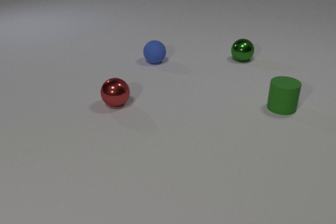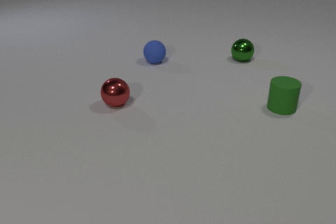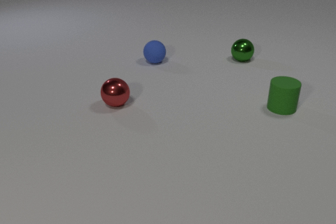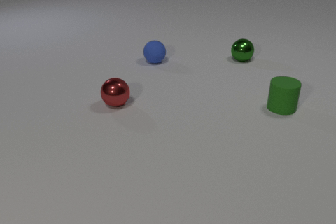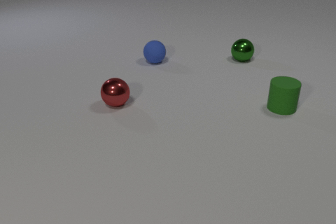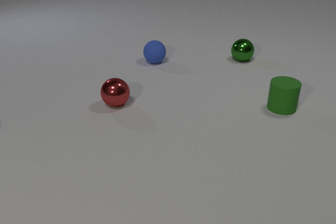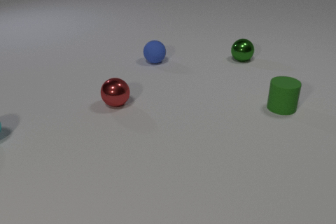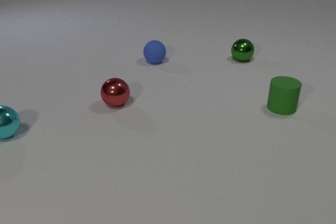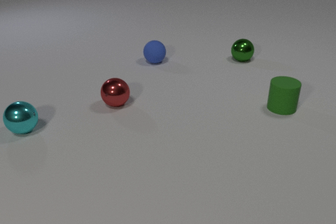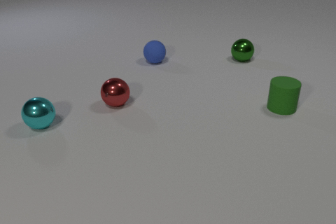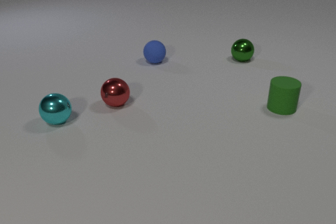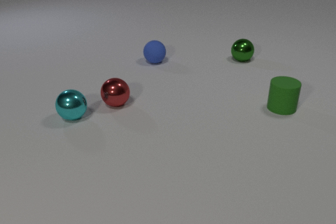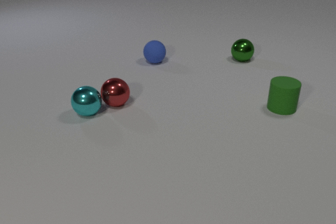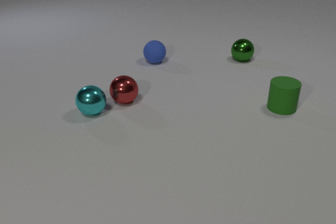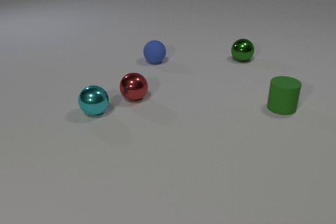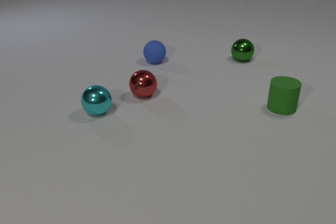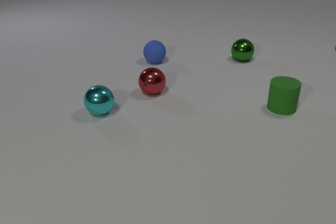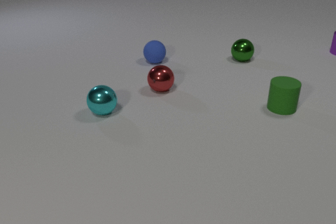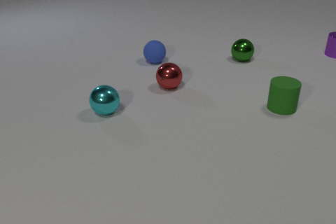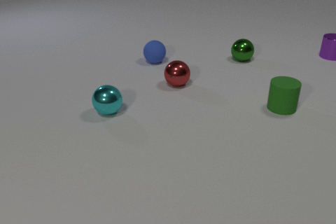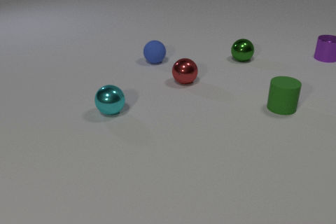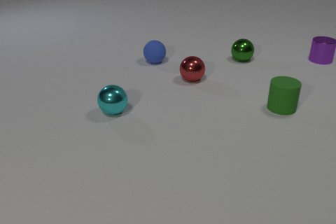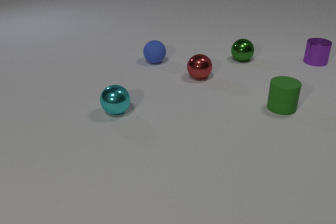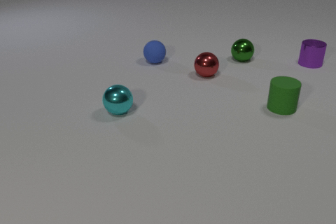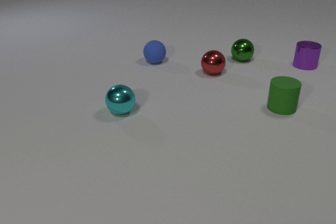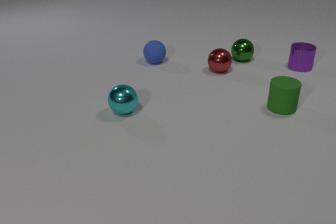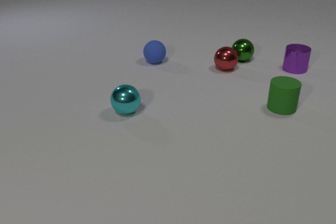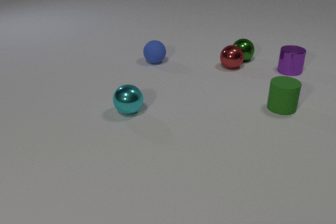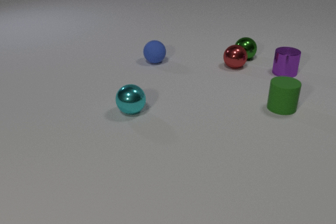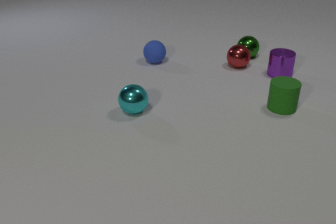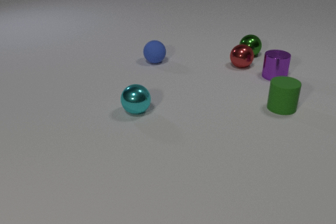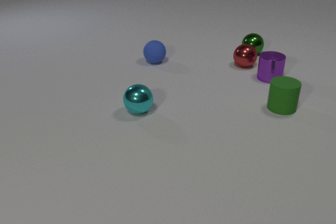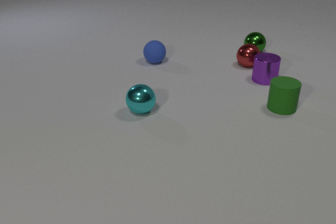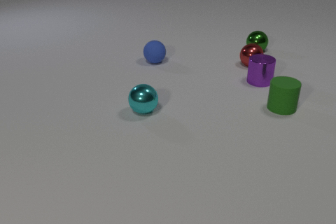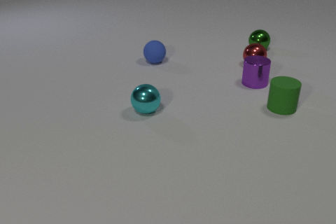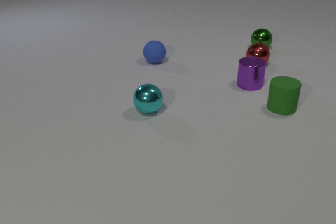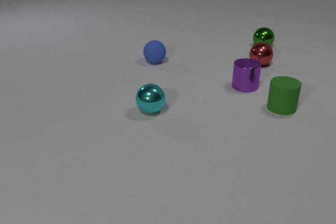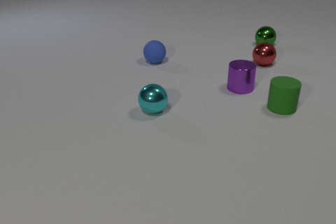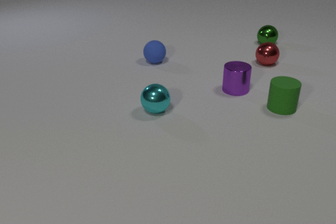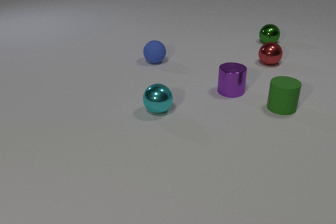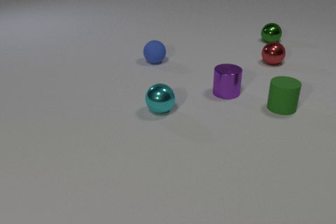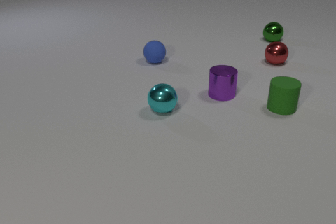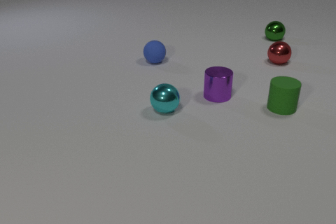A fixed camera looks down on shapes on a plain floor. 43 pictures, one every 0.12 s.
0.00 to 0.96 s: The cyan metal sphere comes in at the left edge, rolls to the right.
0.96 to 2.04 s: The cyan metal sphere rolls to the right. The red metal sphere rolls to the right and away from the camera. The purple metal cylinder comes in at the right edge, slides toward the camera and to the left. The cyan metal sphere and the red metal sphere collide.
2.04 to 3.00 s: The cyan metal sphere rolls to the right. The red metal sphere rolls to the right and away from the camera. The purple metal cylinder slides toward the camera and to the left.
3.00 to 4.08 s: The cyan metal sphere rolls to the right. The red metal sphere rolls to the right and away from the camera. The purple metal cylinder slides toward the camera and to the left. The green metal sphere rolls away from the camera and to the right. The red metal sphere and the green metal sphere collide.
4.08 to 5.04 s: The cyan metal sphere rolls to the right. The red metal sphere rolls to the right and away from the camera. The purple metal cylinder slides to the left and toward the camera. The green metal sphere rolls away from the camera and to the right.
Are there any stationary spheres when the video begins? yes.
What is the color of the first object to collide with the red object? cyan.
What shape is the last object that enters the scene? cylinder.
